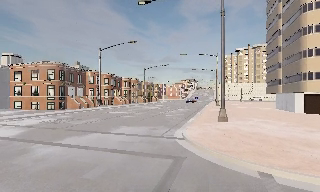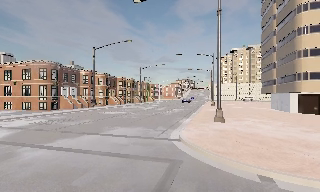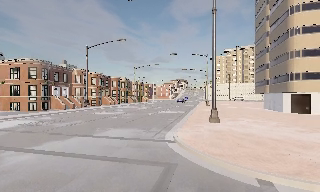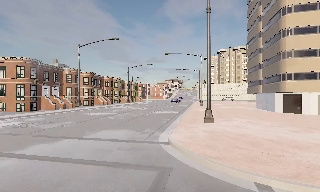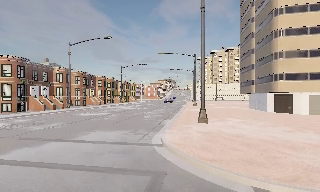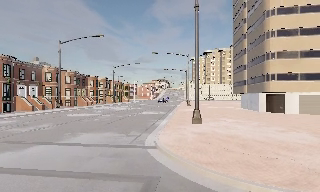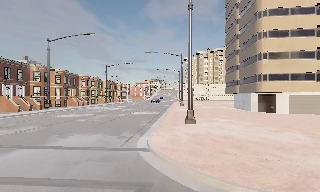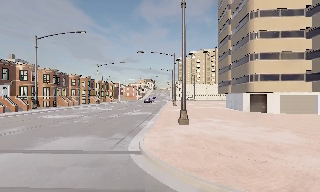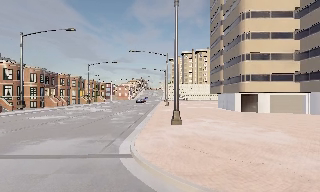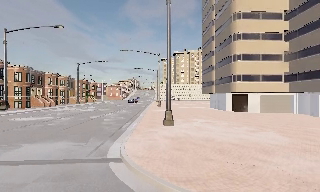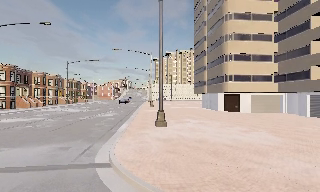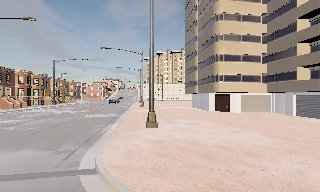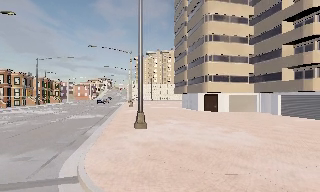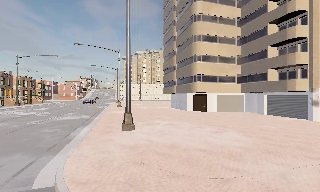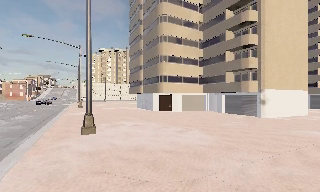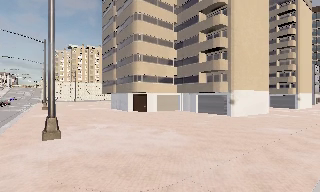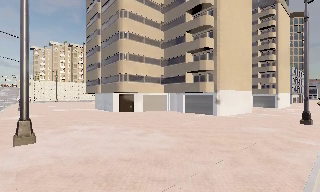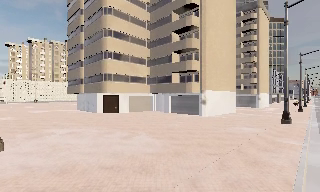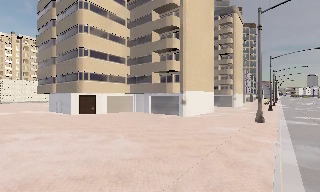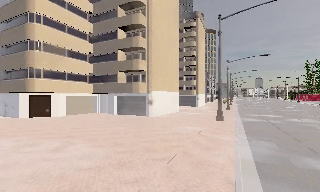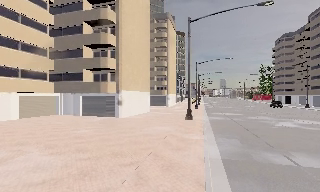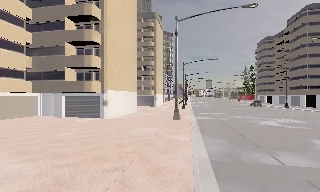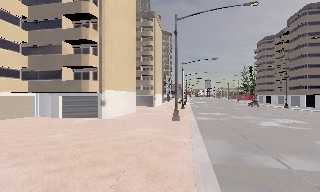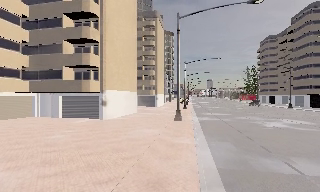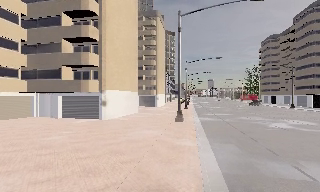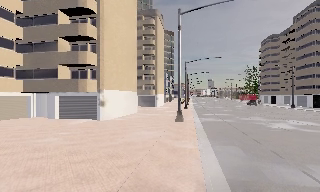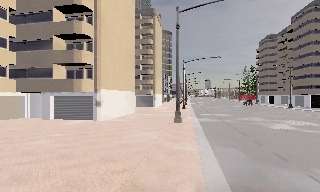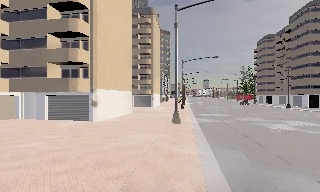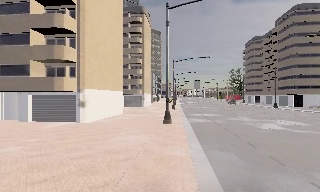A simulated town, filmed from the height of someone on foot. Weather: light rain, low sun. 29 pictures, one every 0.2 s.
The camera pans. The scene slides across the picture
to the left.
The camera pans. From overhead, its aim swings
clockwise.
0.0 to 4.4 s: The camera swings to its right by about 100 degrees, and the scene slides to the left. It travels forward, about 7 m.
4.4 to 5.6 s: The camera travels forward, about 2 m, so what stands in front looms larger.
The film runs forward here.
